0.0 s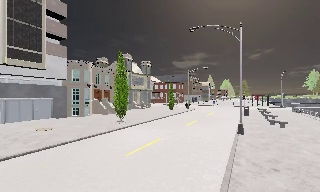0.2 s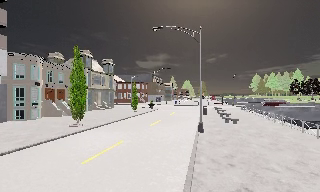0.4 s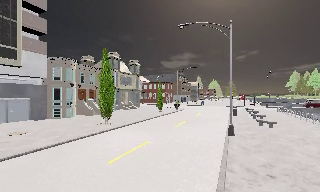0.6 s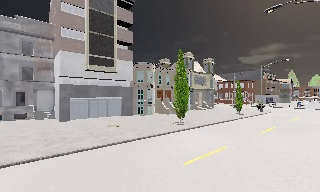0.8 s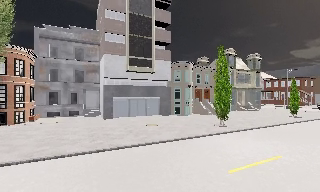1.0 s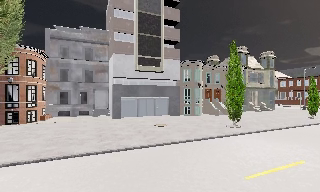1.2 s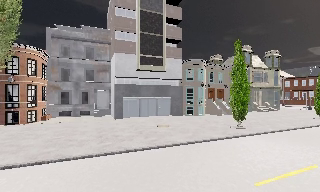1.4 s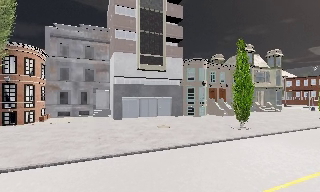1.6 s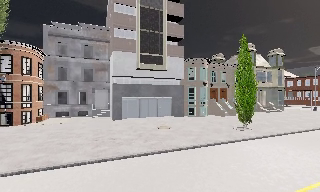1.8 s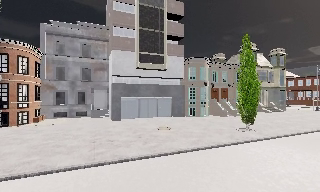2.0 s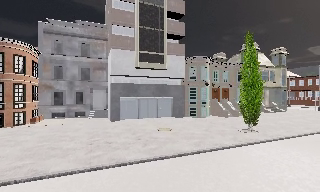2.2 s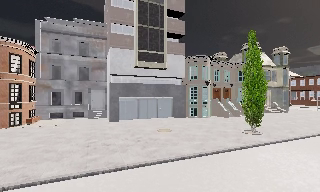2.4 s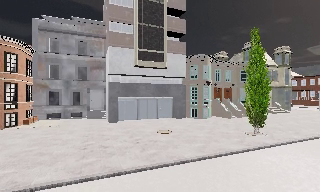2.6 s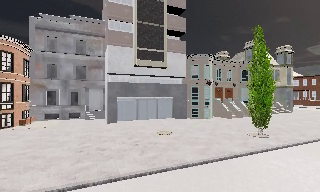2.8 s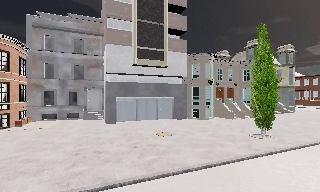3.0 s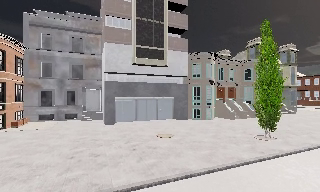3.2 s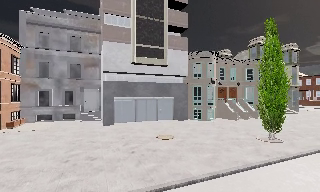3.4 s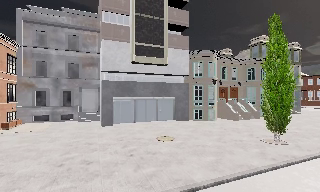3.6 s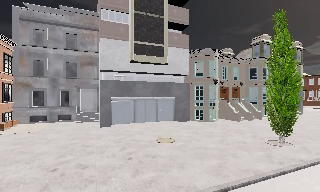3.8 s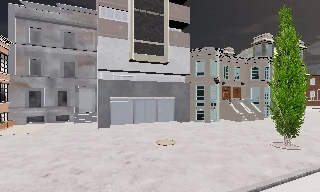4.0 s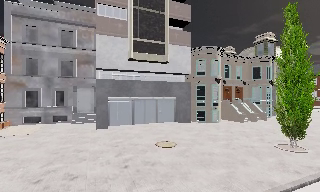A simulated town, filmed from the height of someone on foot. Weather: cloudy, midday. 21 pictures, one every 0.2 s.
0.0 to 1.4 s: The scene slides to the right, as the camera pans about 40 degrees to its left. It travels forward, about 2.5 m.
1.4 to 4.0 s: The camera travels forward, about 4.5 m, so what stands in front looms larger.
The film runs forward here.
